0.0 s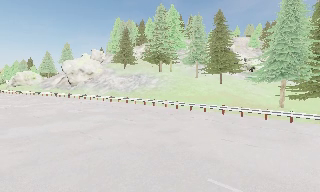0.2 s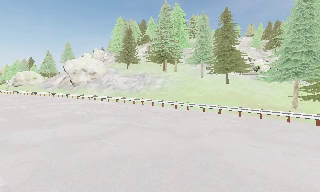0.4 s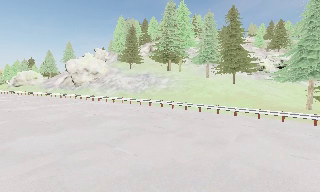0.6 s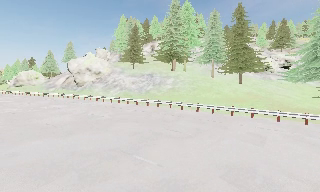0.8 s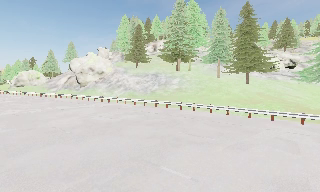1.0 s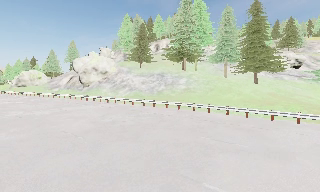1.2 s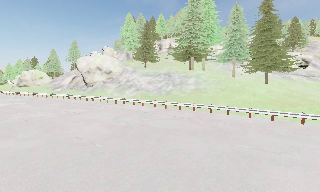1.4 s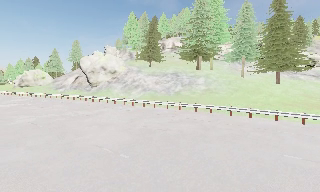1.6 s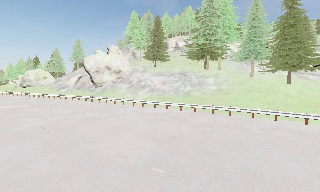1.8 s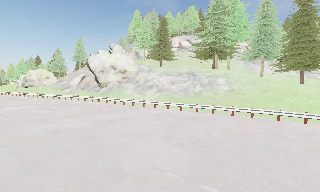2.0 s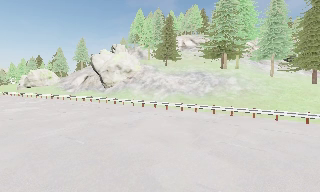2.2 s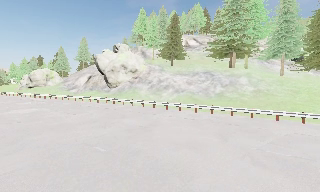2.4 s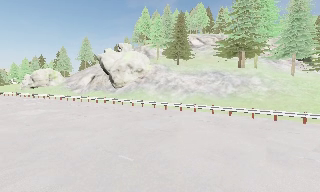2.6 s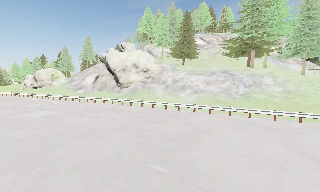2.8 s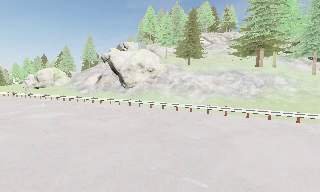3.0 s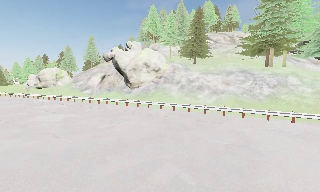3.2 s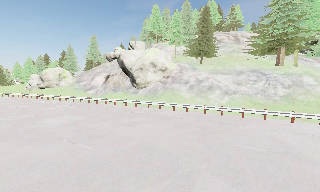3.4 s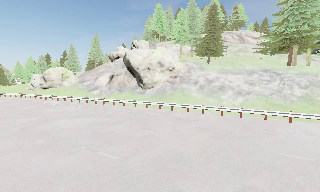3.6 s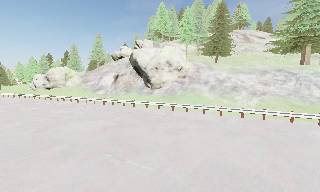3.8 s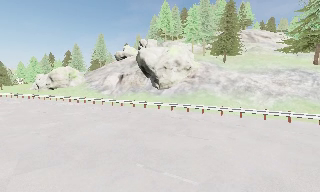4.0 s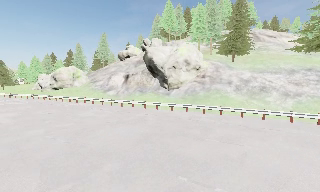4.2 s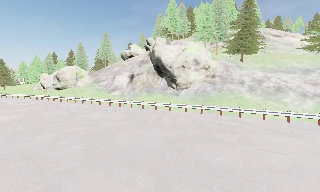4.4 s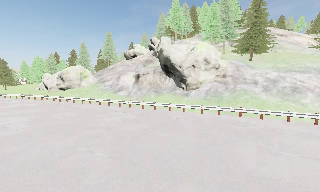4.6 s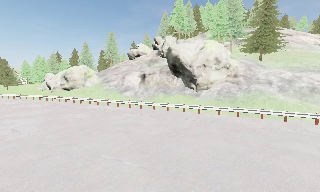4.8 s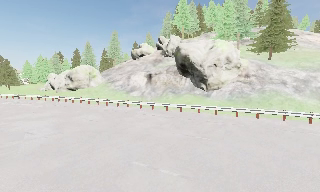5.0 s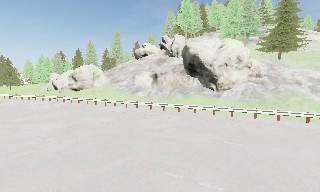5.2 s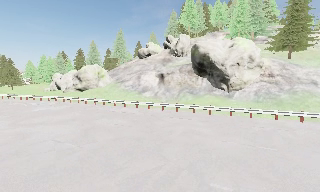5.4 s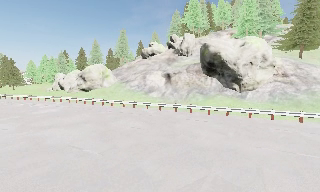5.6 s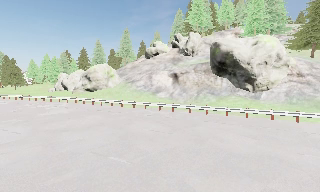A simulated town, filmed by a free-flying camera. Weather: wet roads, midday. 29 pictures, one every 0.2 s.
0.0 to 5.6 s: The camera travels to its left and forward, about 40 m, so close, fixed things drift to the right.
The film runs forward here.
